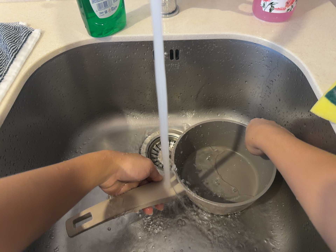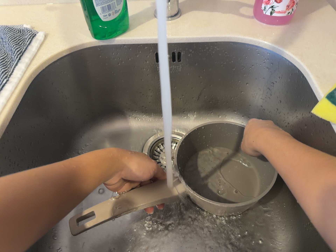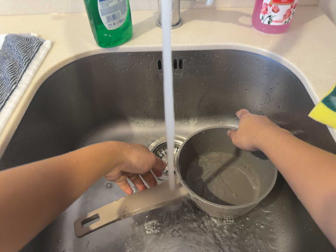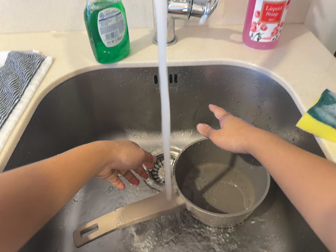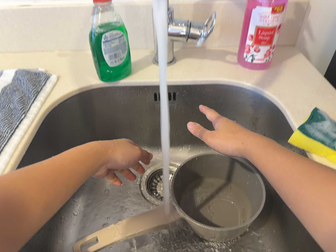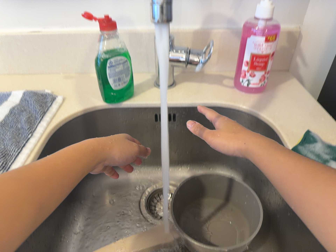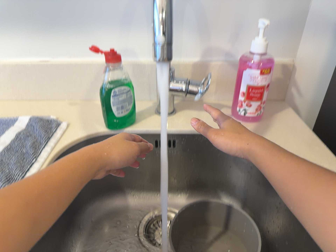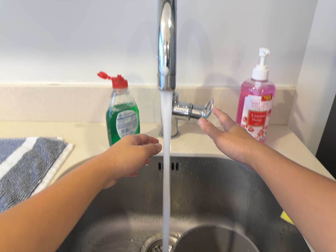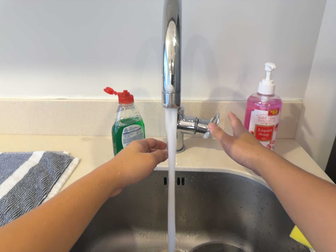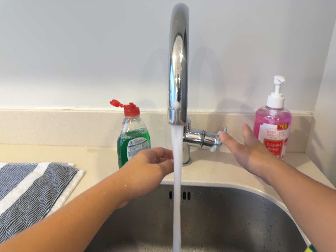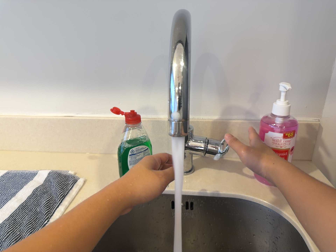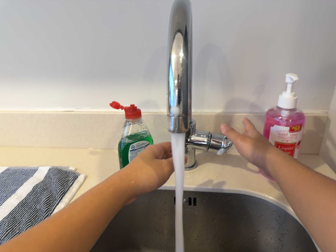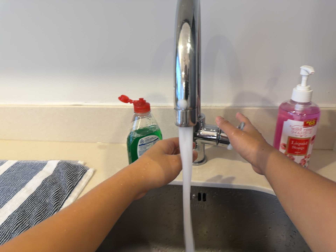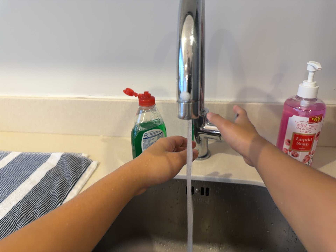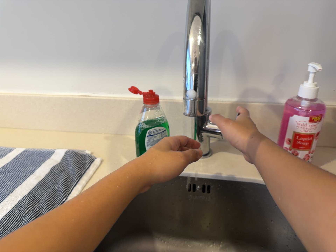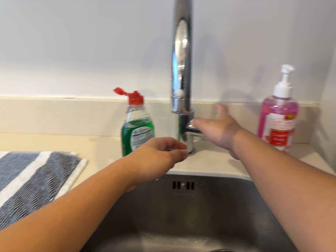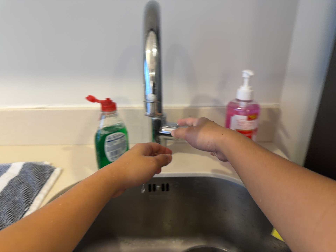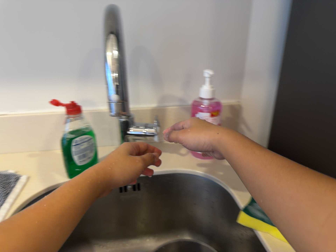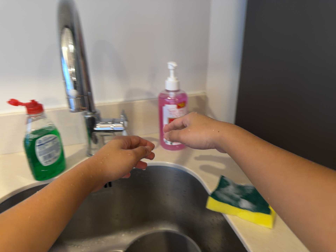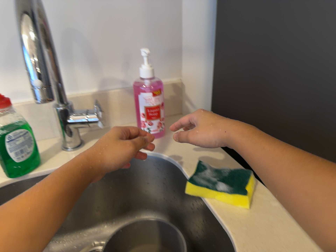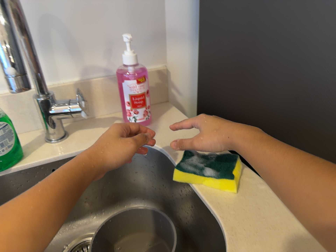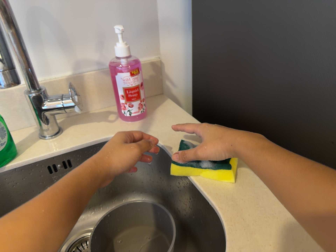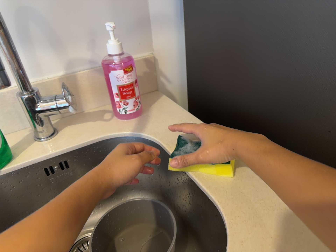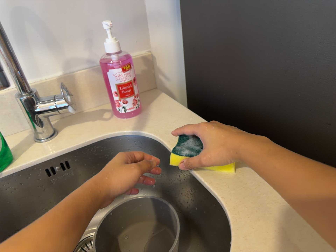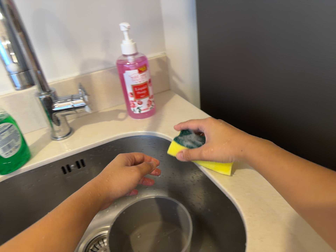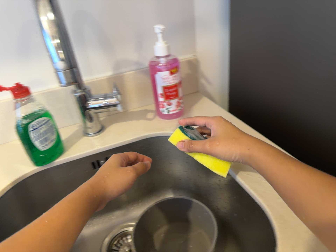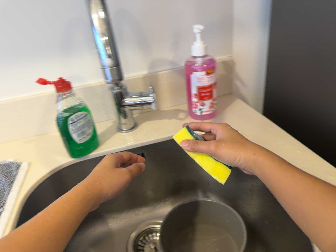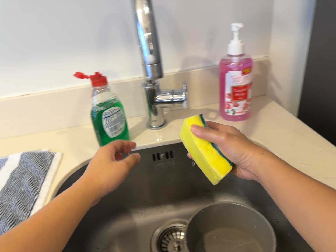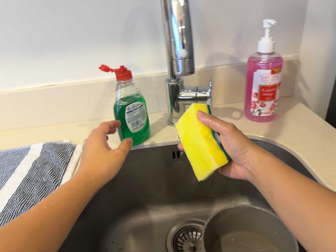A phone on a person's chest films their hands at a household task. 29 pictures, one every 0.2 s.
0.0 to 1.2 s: The camera travels backward, about 9 cm, so what stands in front gets smaller. Its aim tips toward the top of its view by about 20 degrees, and the scene shifts downward.
1.2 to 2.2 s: The camera shifts only a little, or ends up much as it began.
2.2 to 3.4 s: The camera pans to its right by about 15 degrees. It travels backward, about 6 cm, so what stands in front gets smaller.
3.4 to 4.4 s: The scene slides to the left, as the camera pans about 15 degrees to its right. Its aim tips toward the bottom of its view by about 10 degrees, and the scene shifts upward. It rolls about its line of sight by about 15 degrees, and the scene rotates counterclockwise.
4.4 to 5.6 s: The camera pans to its left by about 20 degrees. It travels to its left, about 8 cm, so close, fixed things drift to the right. It rolls about its line of sight by about 10 degrees, and the scene rotates clockwise.
The film runs forward here.
